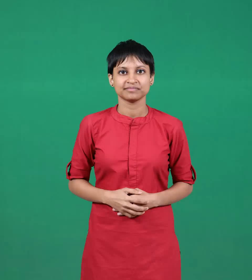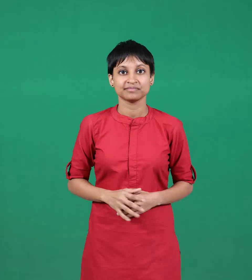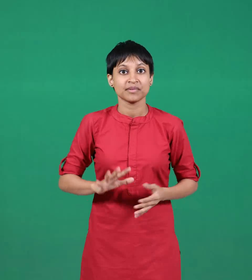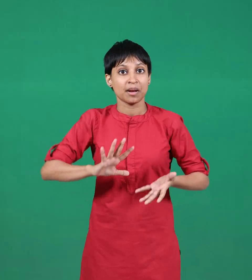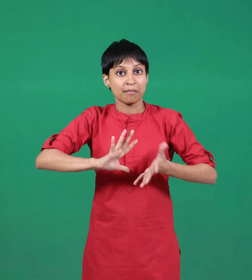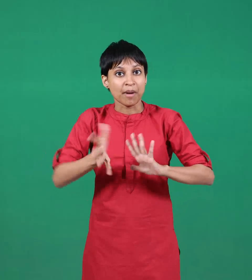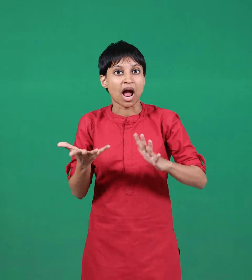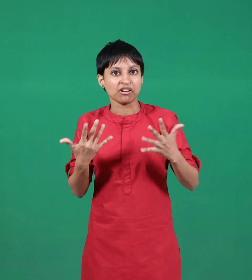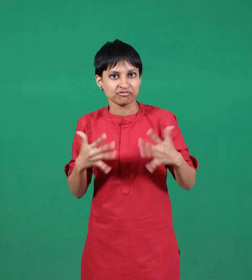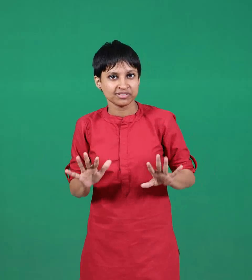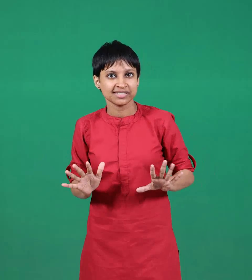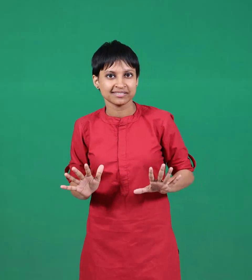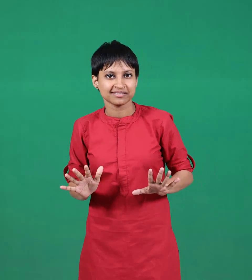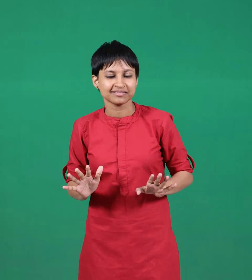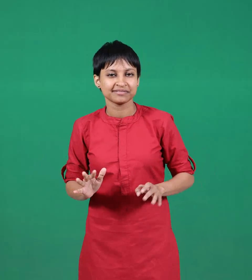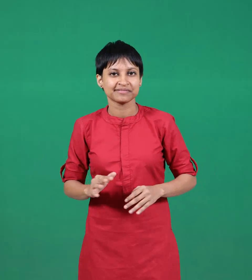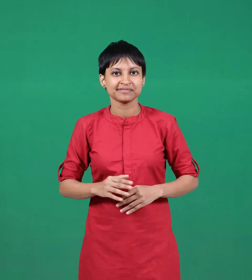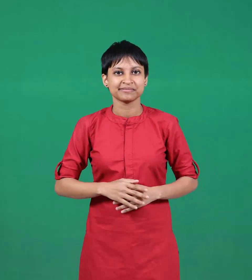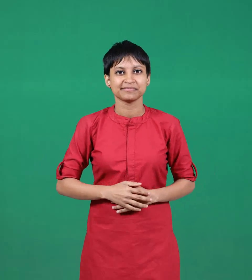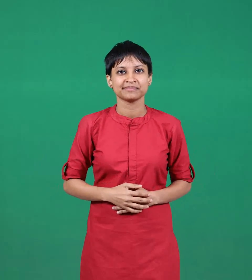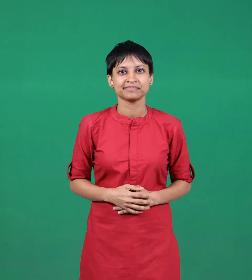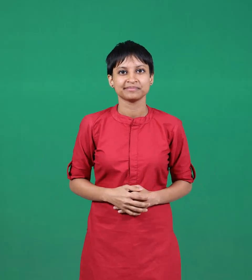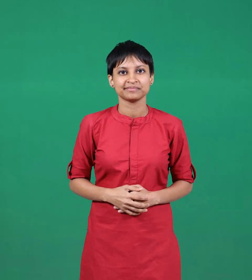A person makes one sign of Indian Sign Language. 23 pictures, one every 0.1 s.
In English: made
